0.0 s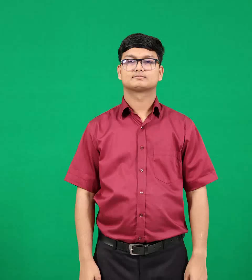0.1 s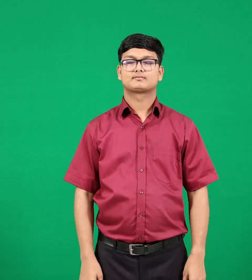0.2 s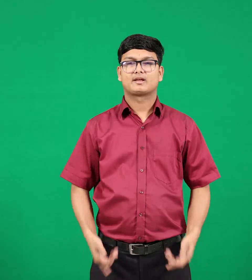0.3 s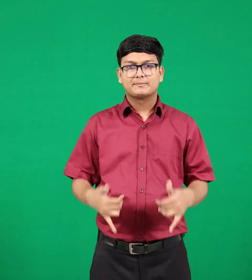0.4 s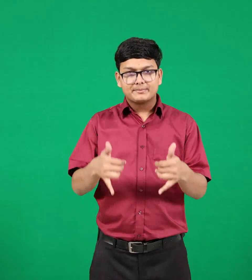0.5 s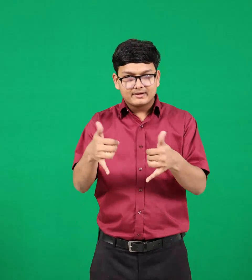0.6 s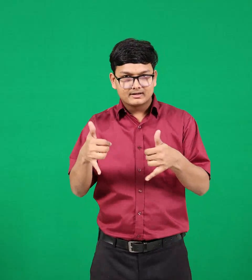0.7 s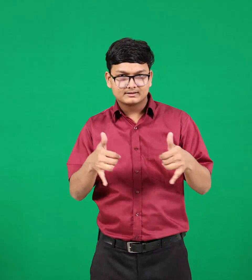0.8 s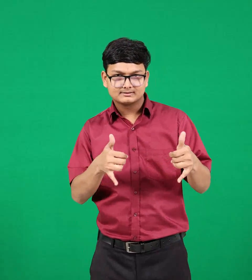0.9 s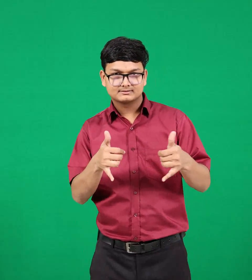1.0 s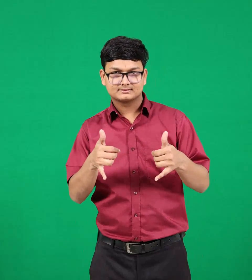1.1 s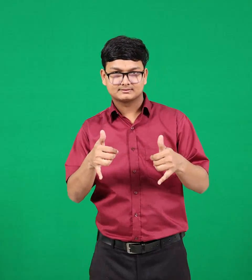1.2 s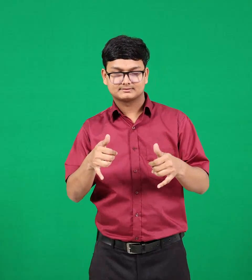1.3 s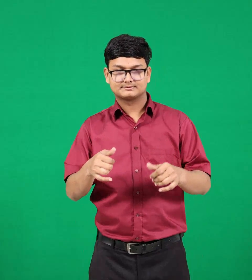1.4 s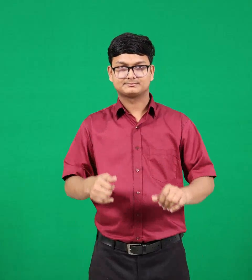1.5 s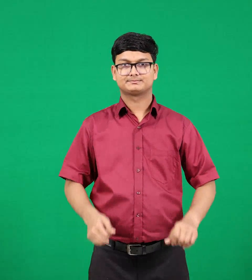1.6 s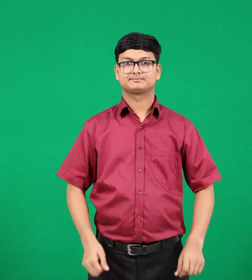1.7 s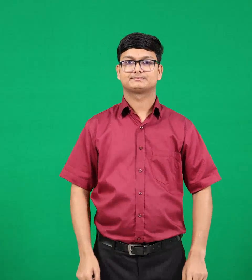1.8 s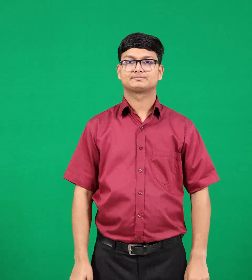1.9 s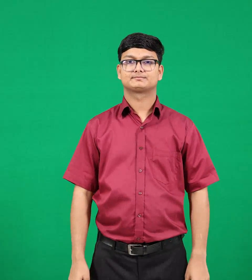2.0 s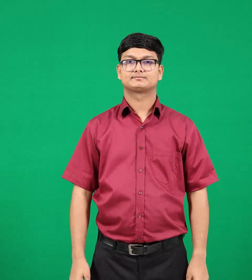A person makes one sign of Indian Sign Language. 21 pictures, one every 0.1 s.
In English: game
